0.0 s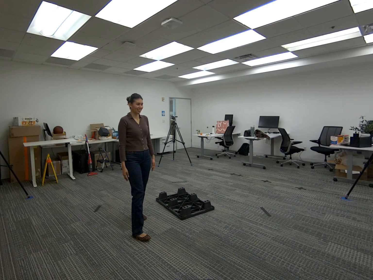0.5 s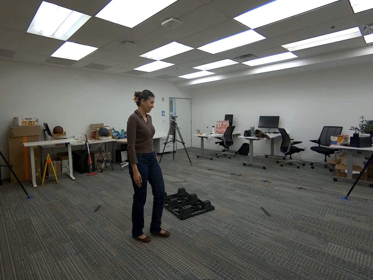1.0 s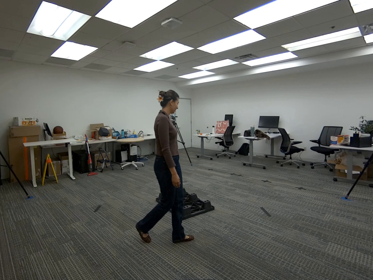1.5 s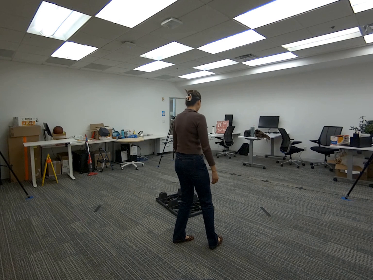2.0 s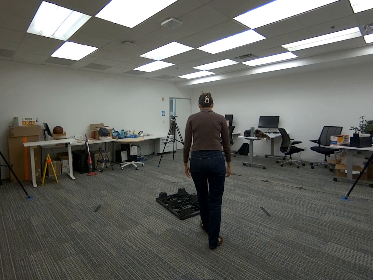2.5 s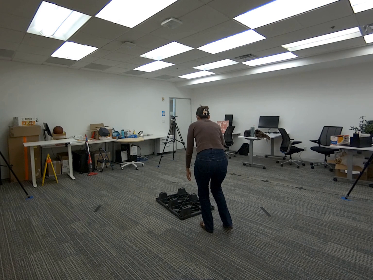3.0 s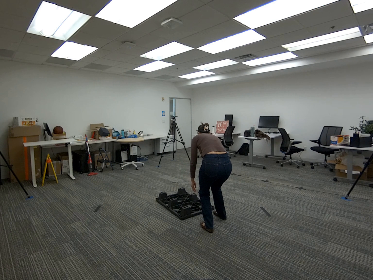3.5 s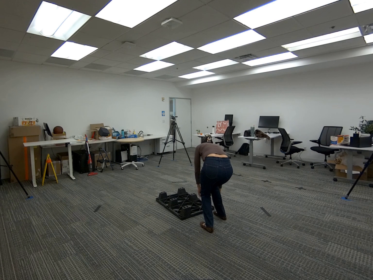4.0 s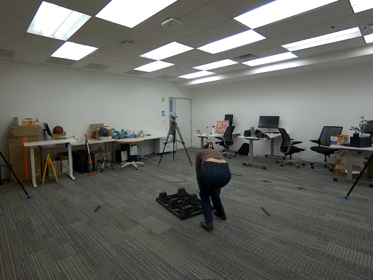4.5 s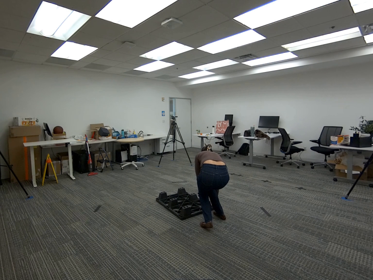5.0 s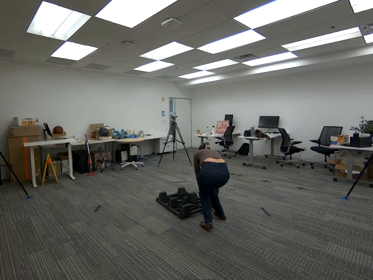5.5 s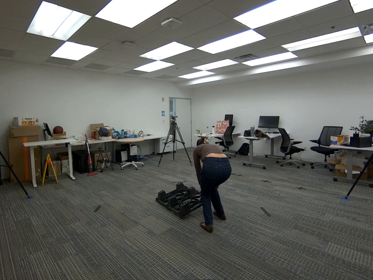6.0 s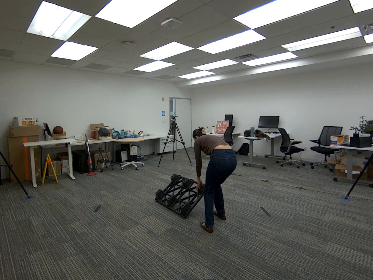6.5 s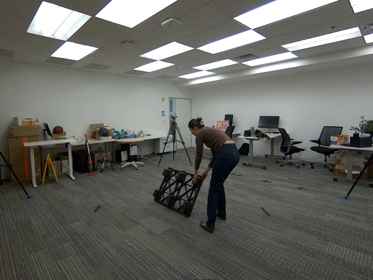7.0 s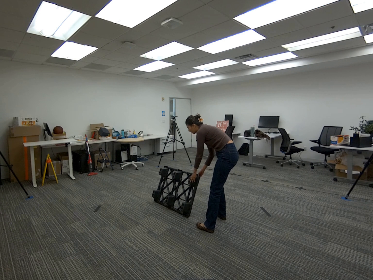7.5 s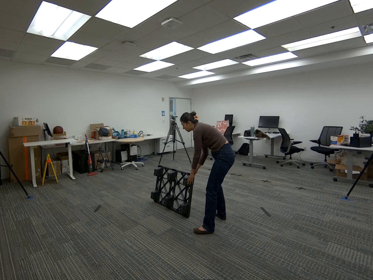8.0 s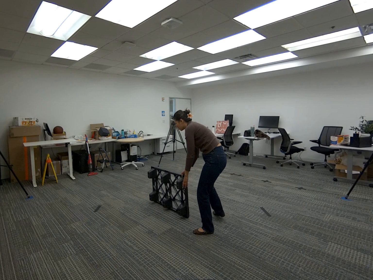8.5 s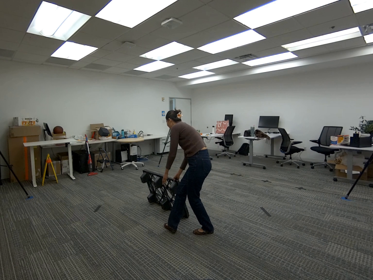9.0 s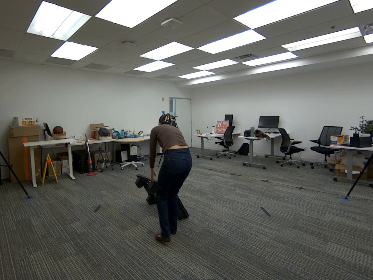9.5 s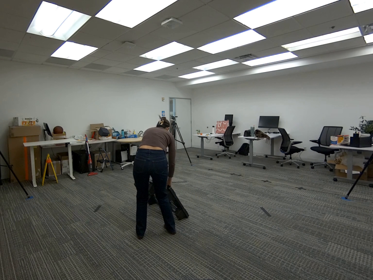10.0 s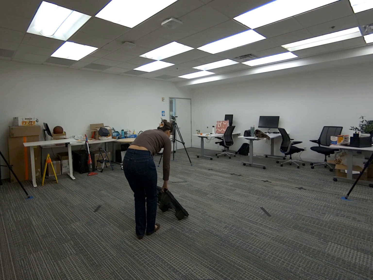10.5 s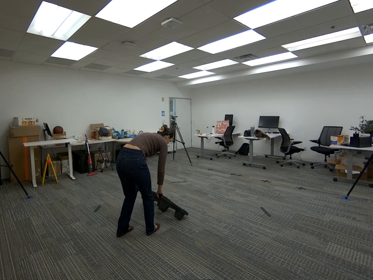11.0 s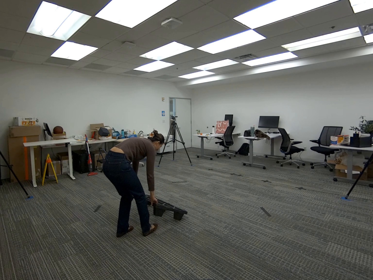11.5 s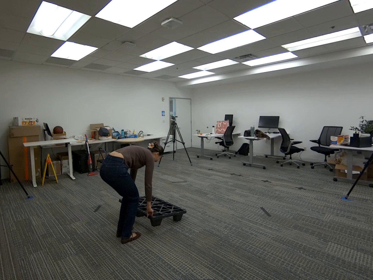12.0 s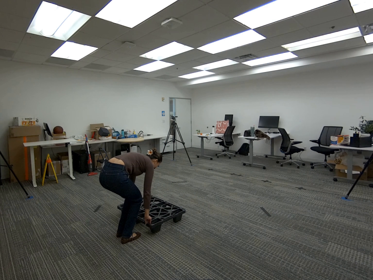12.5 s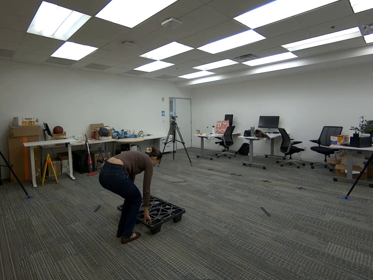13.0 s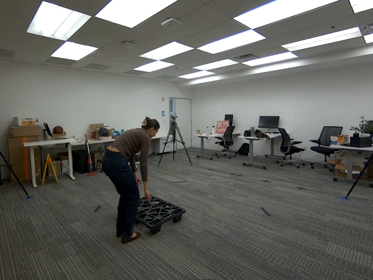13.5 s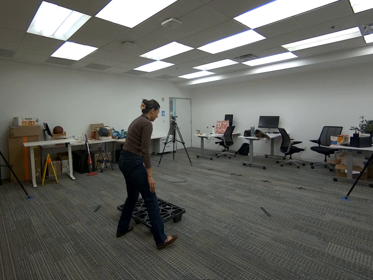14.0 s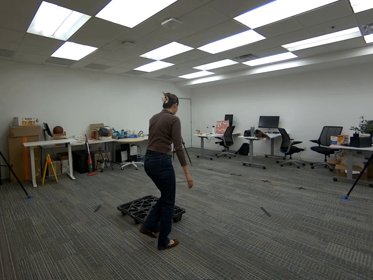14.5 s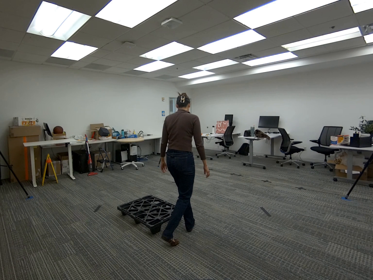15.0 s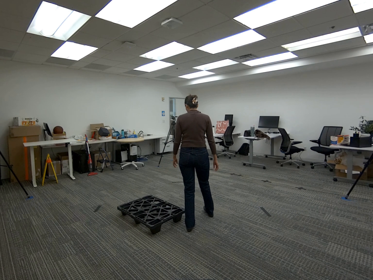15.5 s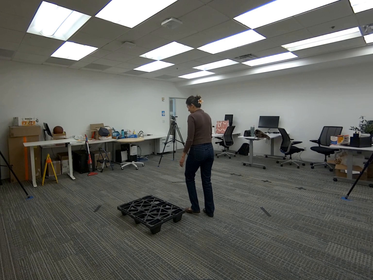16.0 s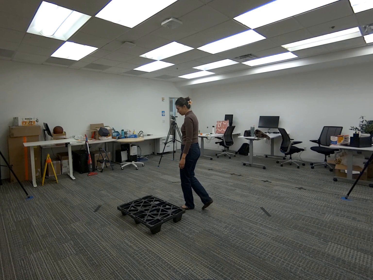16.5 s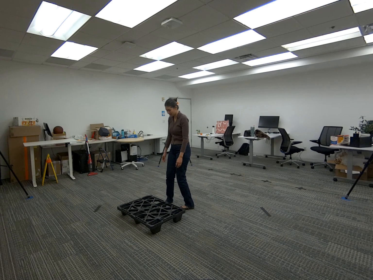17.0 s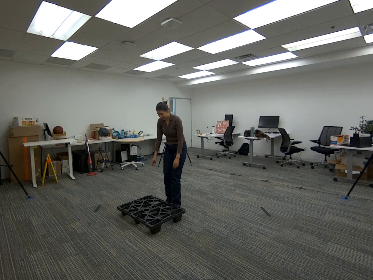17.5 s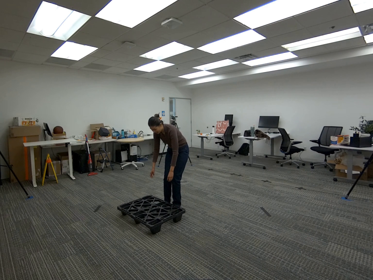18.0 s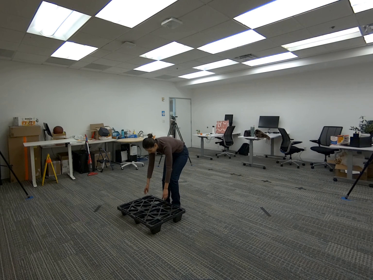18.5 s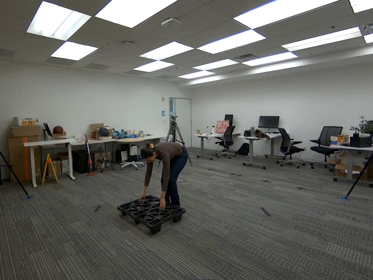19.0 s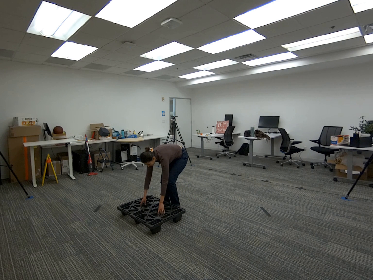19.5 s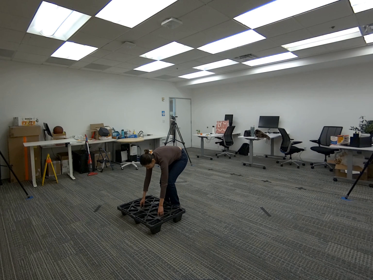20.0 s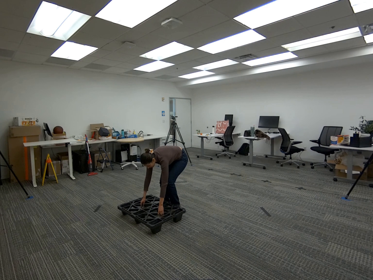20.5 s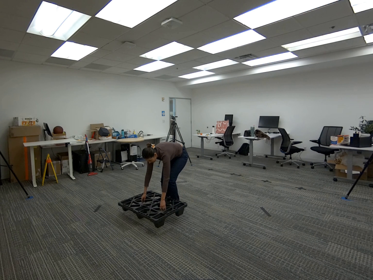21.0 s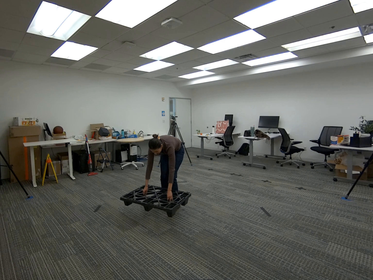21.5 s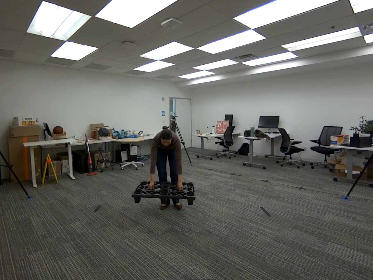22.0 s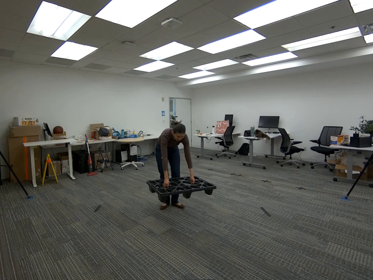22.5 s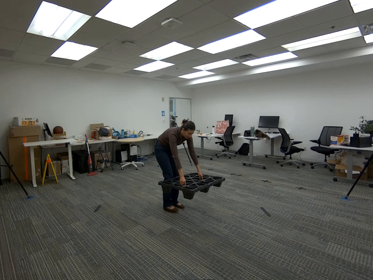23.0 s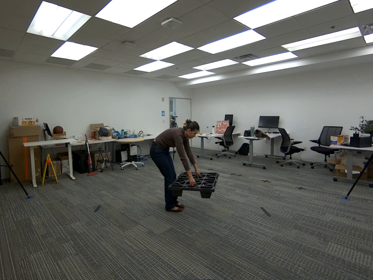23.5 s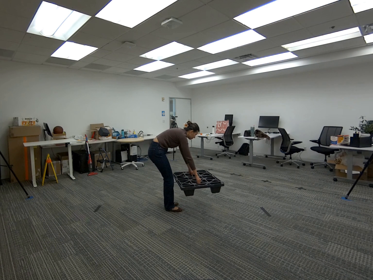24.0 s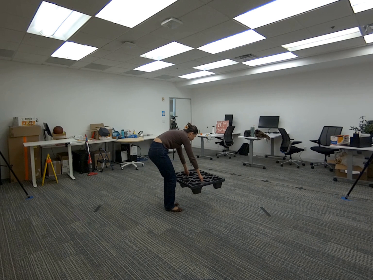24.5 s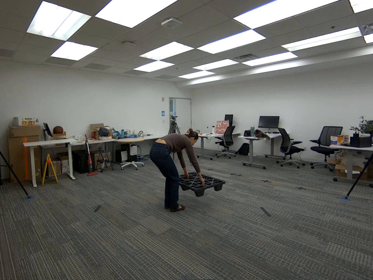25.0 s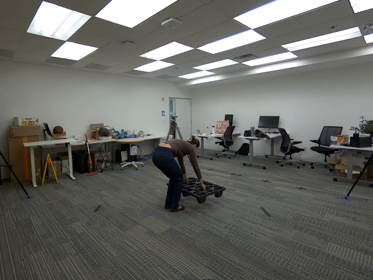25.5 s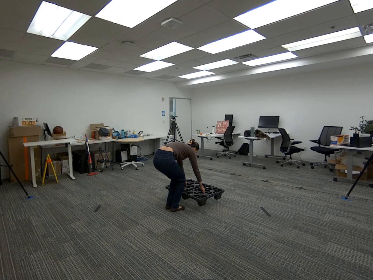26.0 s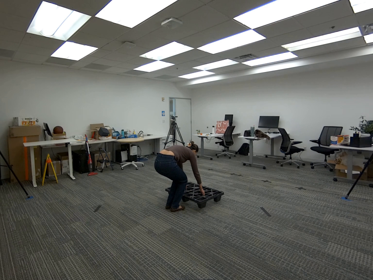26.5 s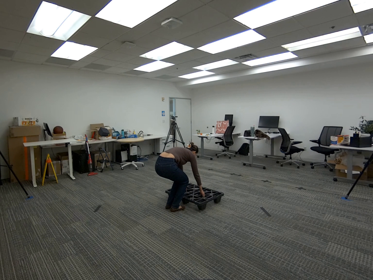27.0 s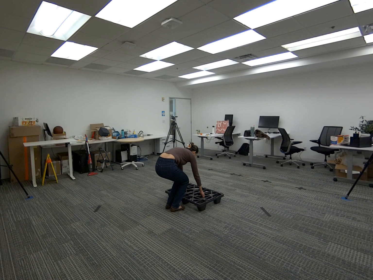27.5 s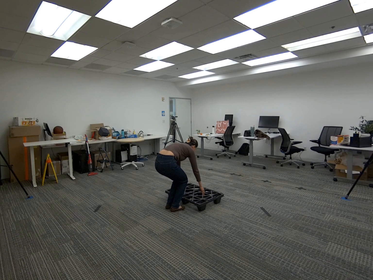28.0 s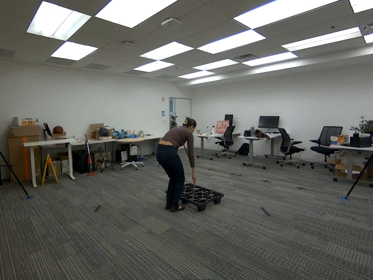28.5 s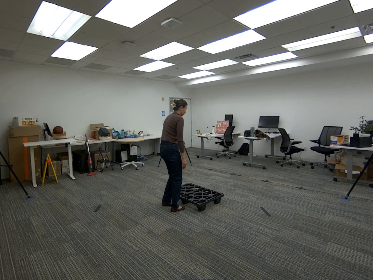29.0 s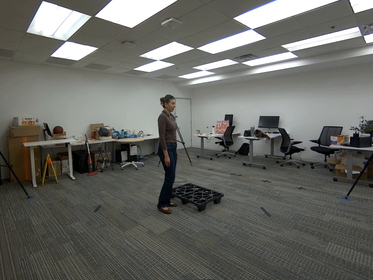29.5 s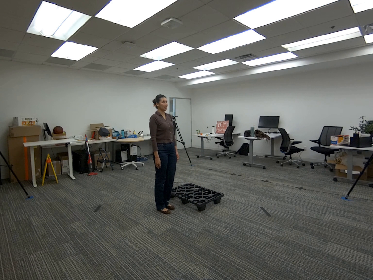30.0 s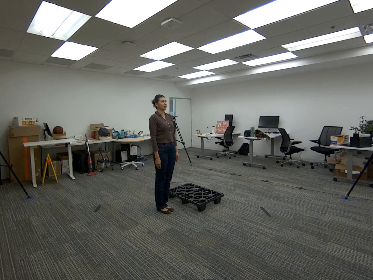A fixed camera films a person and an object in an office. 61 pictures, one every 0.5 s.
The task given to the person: Walk over to the platform on the ground and turn the platform over and rotate the platform 180° while the platform remains on the floor.
